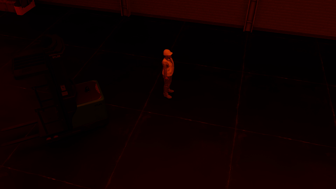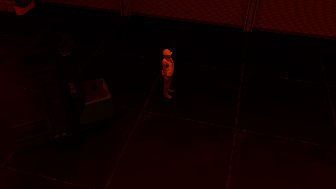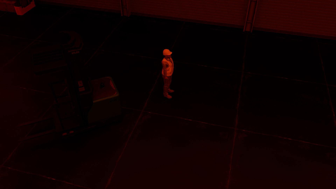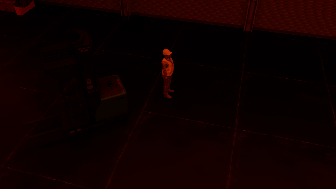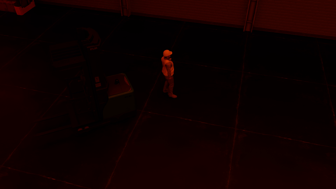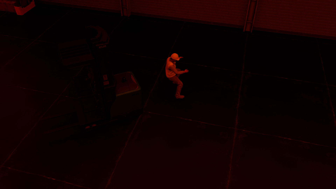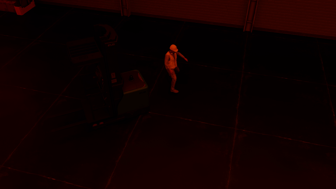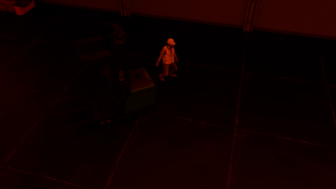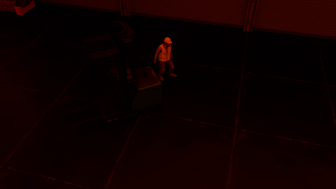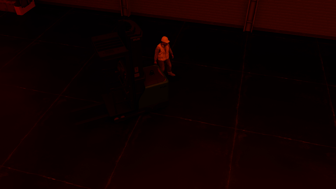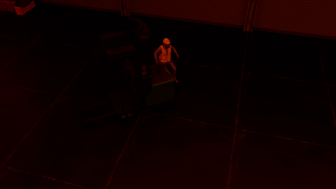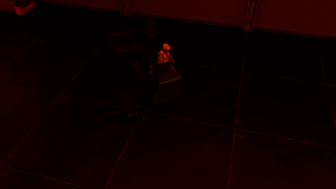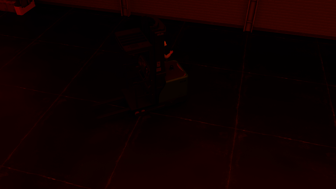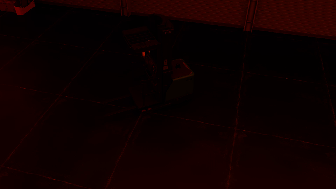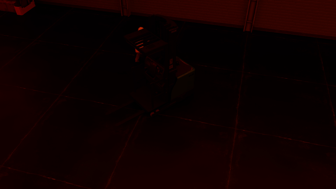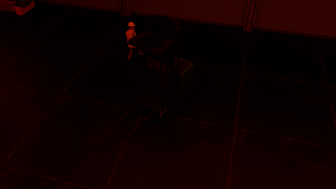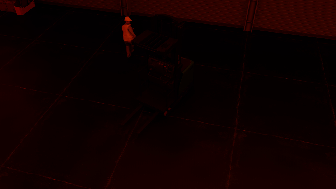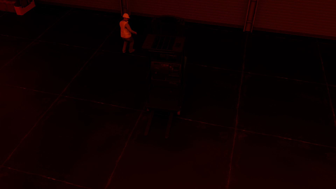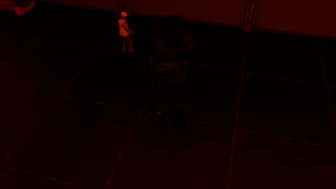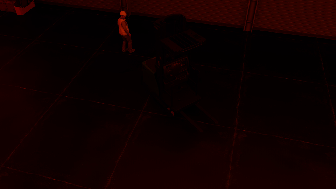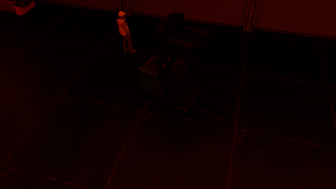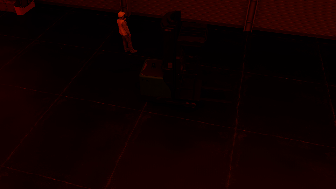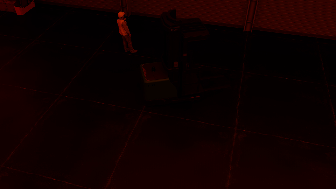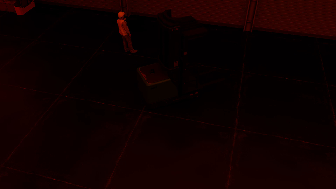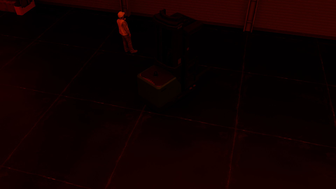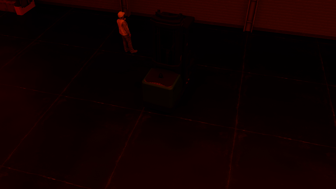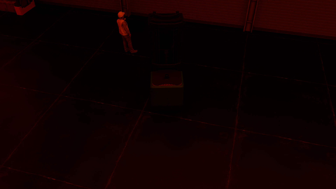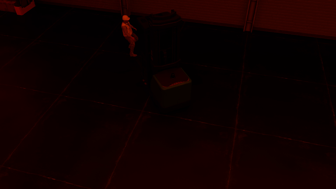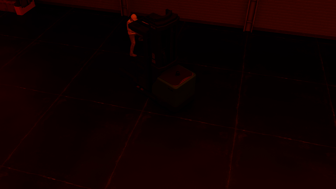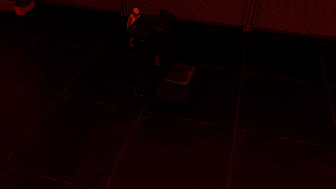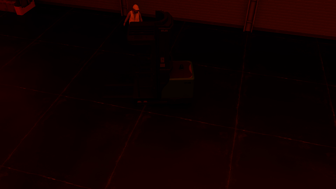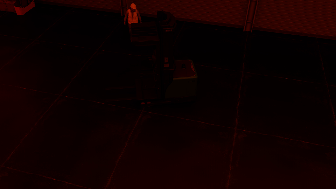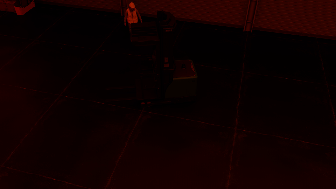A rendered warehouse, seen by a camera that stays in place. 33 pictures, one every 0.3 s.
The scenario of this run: Near miss between a forklift and a person.
